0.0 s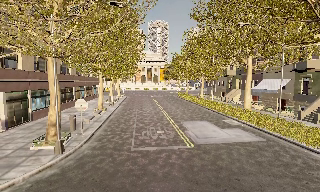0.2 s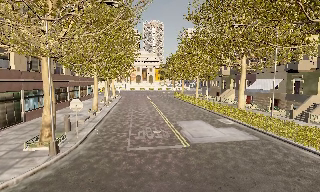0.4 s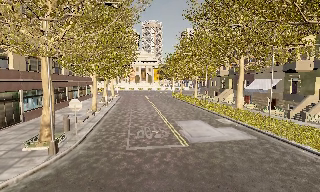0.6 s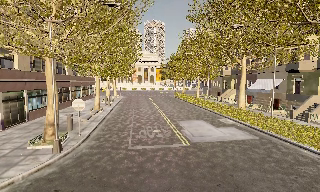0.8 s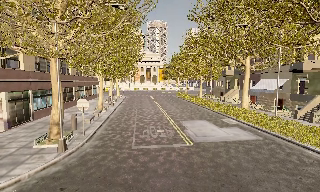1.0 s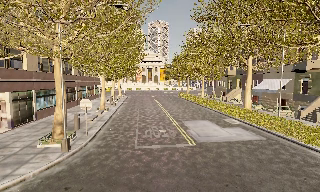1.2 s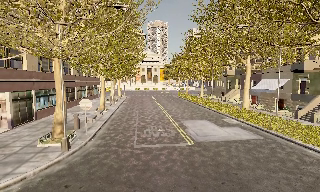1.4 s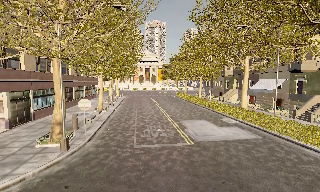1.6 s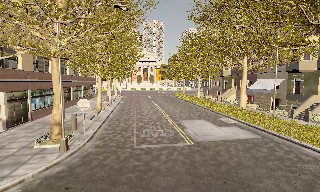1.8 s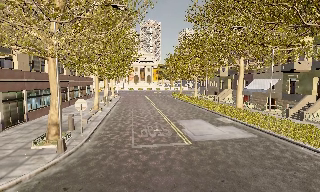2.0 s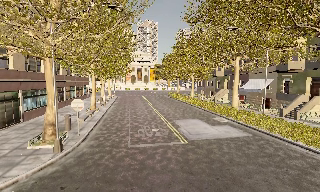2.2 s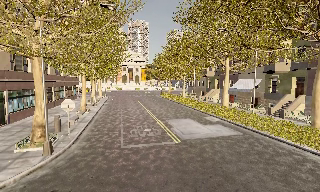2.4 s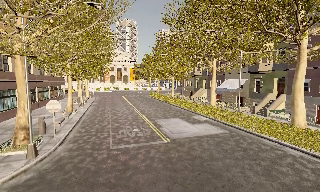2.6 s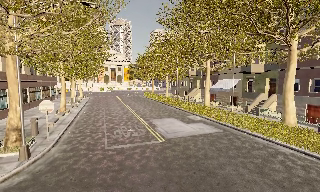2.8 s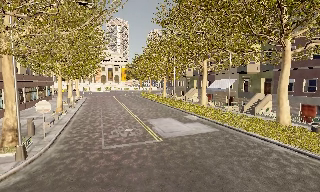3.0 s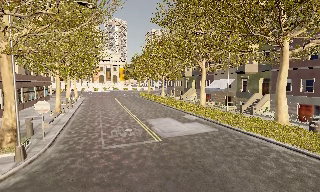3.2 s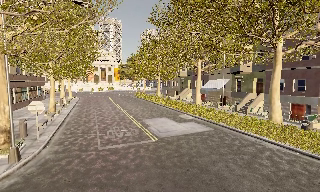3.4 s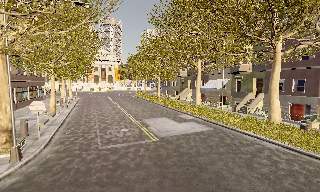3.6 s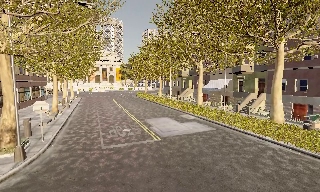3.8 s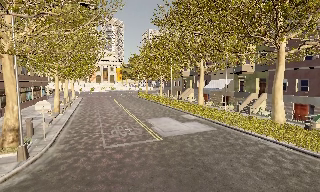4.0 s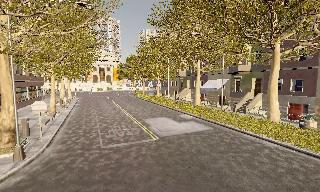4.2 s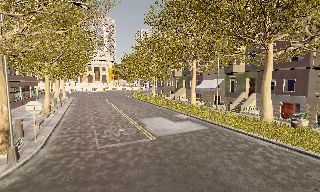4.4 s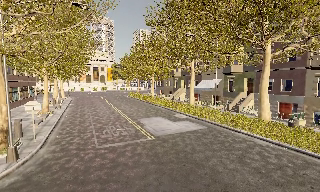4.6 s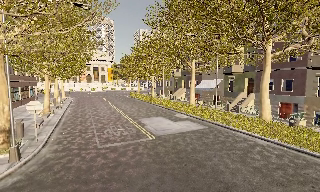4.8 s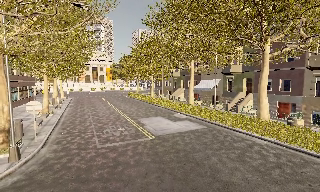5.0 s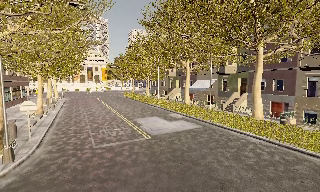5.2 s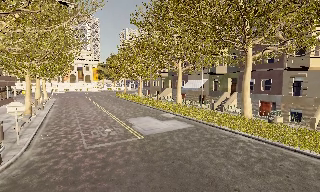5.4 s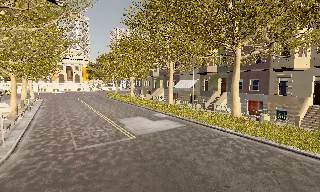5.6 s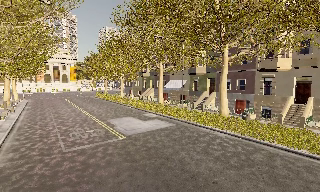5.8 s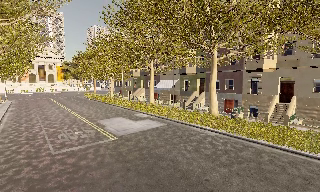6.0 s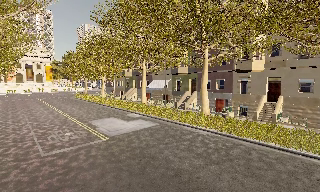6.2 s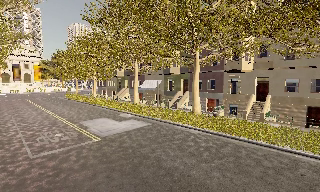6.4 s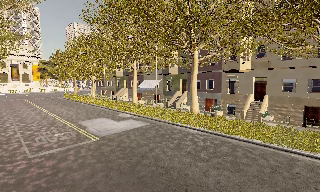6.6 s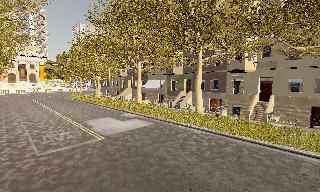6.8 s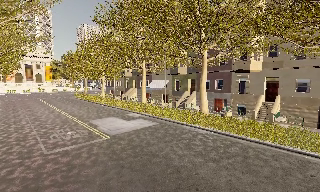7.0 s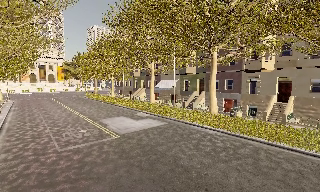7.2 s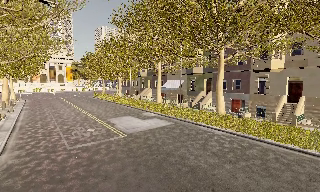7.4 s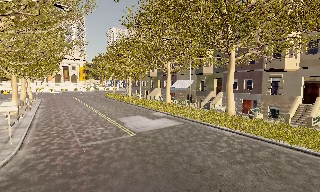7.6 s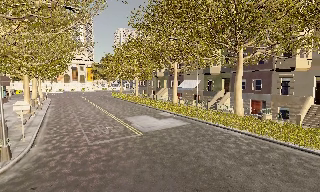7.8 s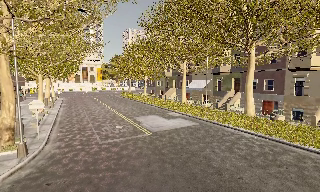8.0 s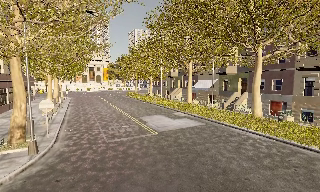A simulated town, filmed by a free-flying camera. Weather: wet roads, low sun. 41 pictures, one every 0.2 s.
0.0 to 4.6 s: The scene slides to the left, as the camera pans about 20 degrees to its right. It travels backward and to its left, about 1.5 m, so what stands in front gets smaller.
4.6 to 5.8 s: The scene slides to the left, as the camera pans about 15 degrees to its right.
5.8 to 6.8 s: The camera shifts only a little, or ends up much as it began.
6.8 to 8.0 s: The camera swings to its left by about 15 degrees, and the scene slides to the right.
The film runs backward here.
